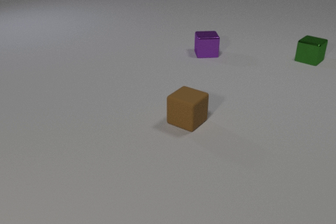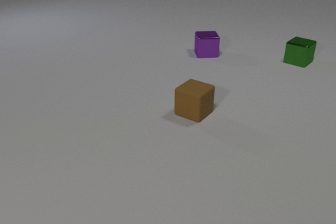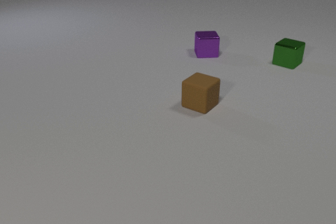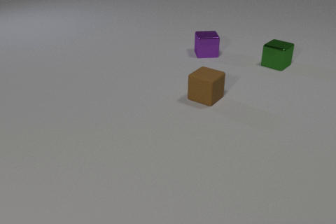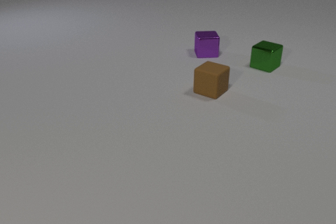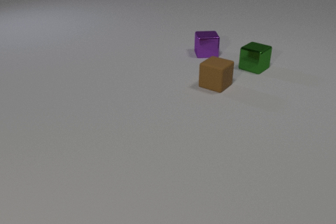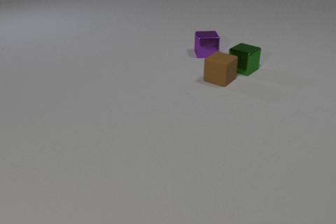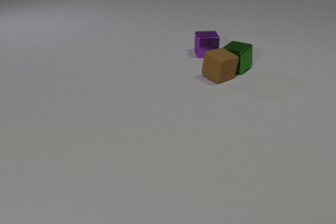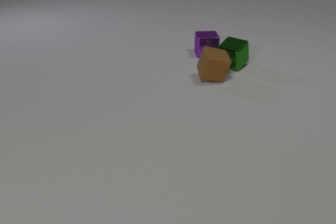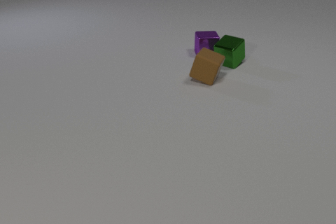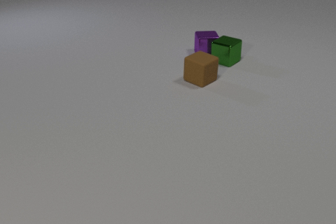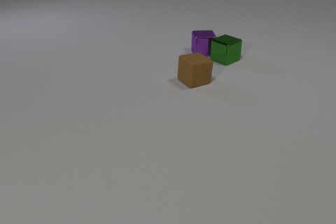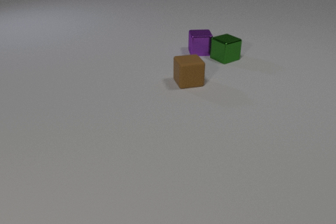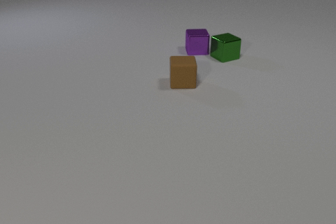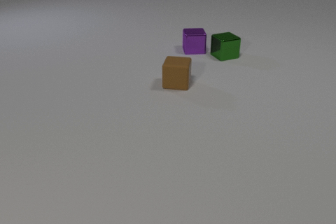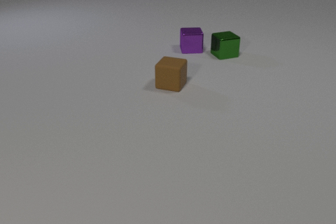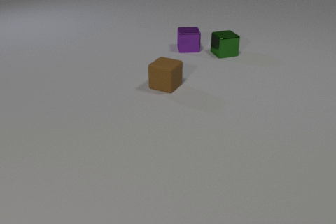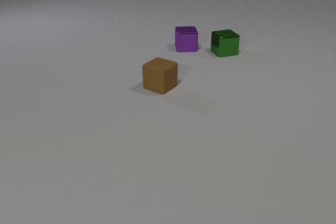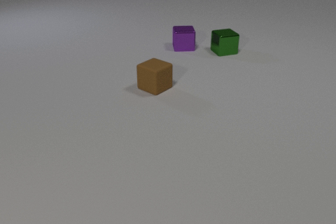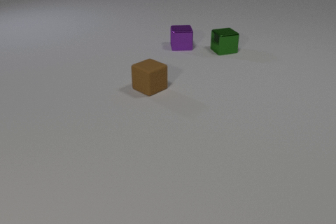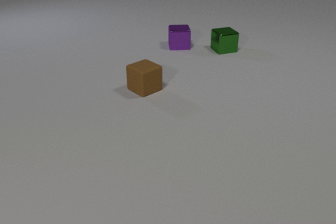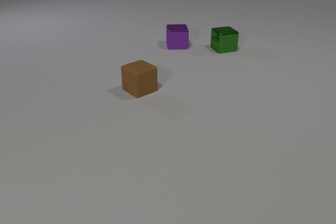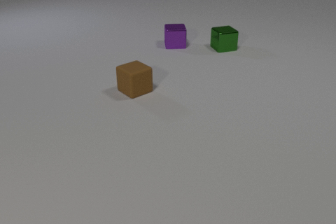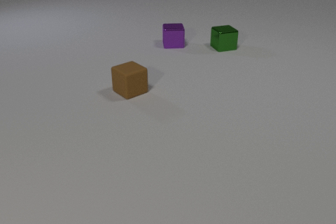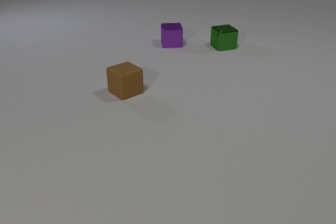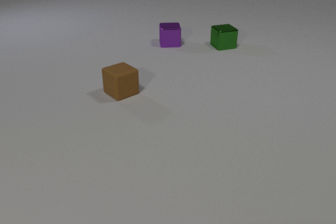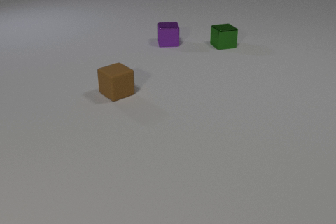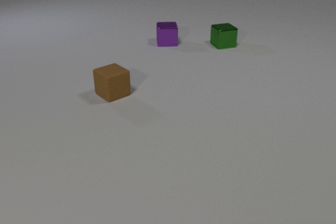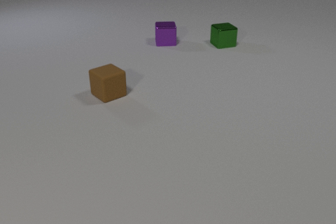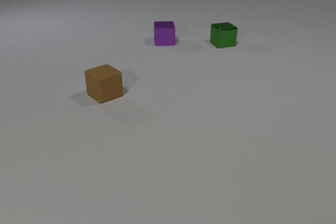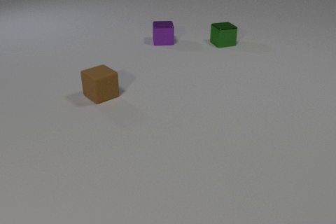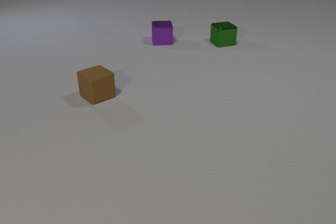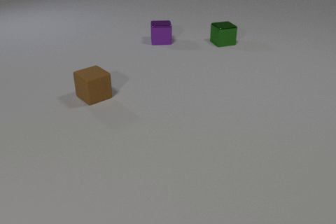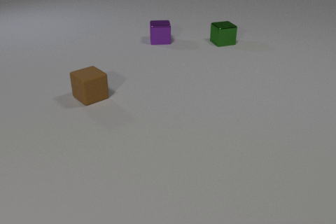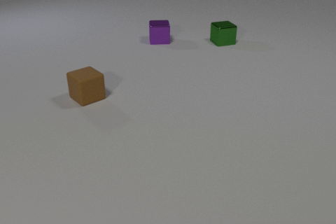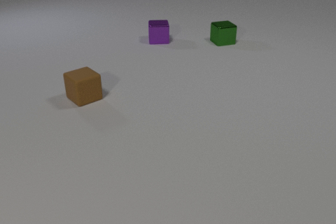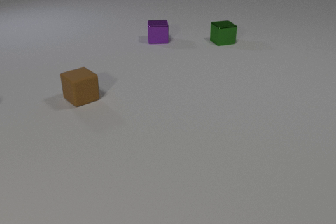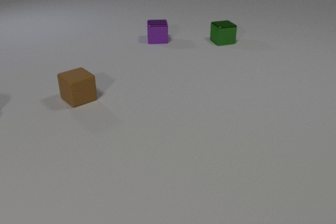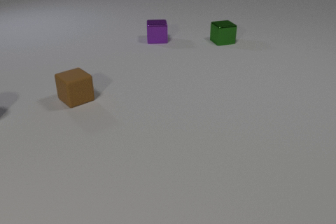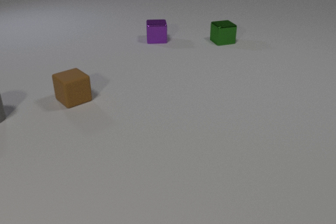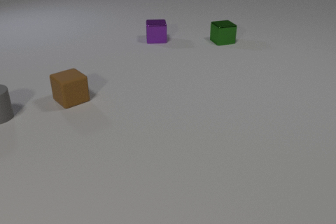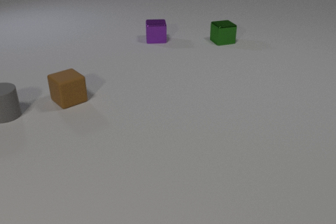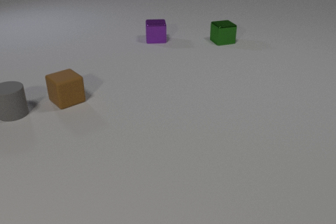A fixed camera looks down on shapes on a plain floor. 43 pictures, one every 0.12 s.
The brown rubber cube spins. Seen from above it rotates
clockwise.
The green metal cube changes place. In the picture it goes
to the left.
0.00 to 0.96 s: The green metal cube slides to the left and toward the camera. The brown rubber cube slides away from the camera, spins so that its near face slides to the left, clockwise seen from above. The green metal cube and the brown rubber cube collide.
0.96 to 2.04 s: The green metal cube slides away from the camera, spins so that its near face slides to the left, clockwise seen from above. The brown rubber cube slides to the left and toward the camera, spins so that its near face slides to the left, clockwise seen from above. The purple metal cube slides to the left and away from the camera. The green metal cube and the purple metal cube collide.
2.04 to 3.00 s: The green metal cube slides away from the camera. The brown rubber cube slides to the left. The purple metal cube slides to the left and away from the camera.
3.00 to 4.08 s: The green metal cube slides away from the camera. The brown rubber cube slides to the left. The purple metal cube slides to the left and away from the camera.
4.08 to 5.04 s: The brown rubber cube slides to the left. The gray rubber cylinder comes in at the left edge, slides to the right.
How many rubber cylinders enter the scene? 1.
How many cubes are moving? 3.
What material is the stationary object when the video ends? metal.
